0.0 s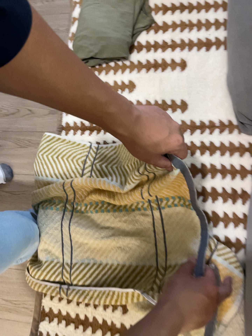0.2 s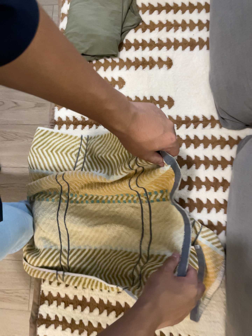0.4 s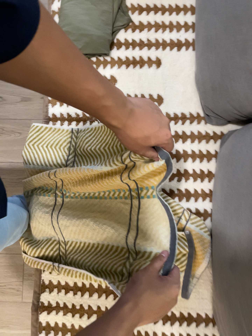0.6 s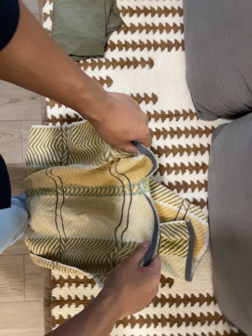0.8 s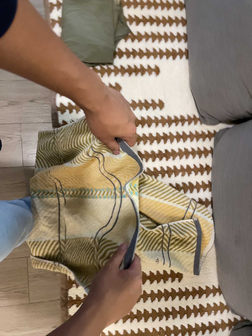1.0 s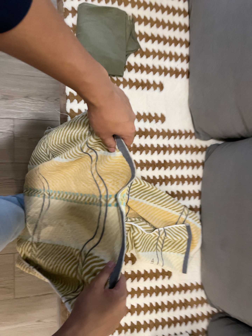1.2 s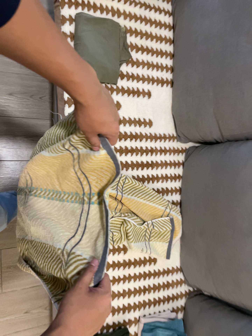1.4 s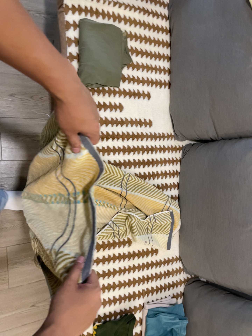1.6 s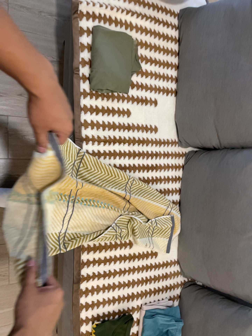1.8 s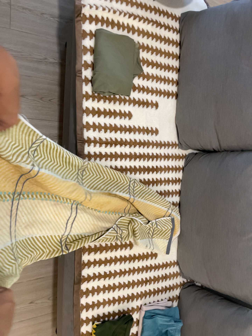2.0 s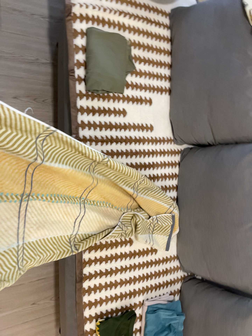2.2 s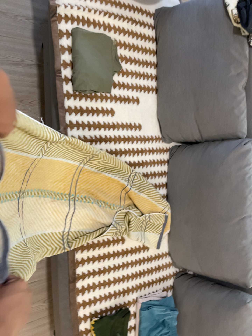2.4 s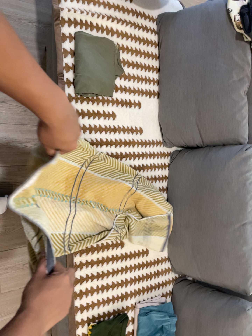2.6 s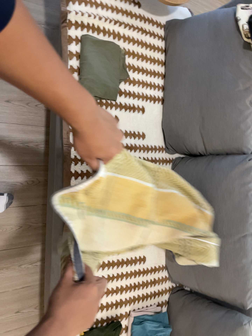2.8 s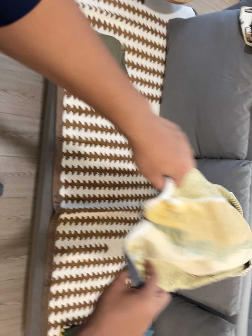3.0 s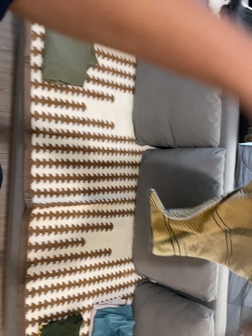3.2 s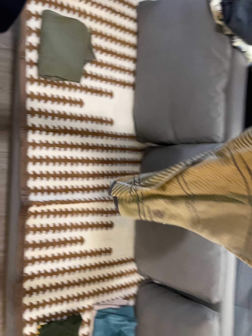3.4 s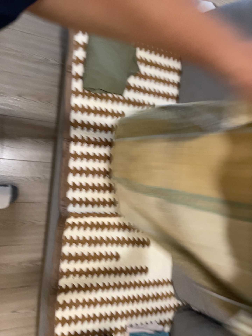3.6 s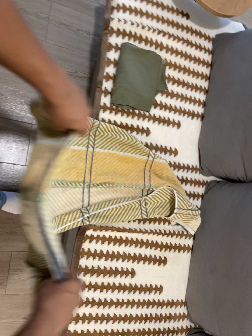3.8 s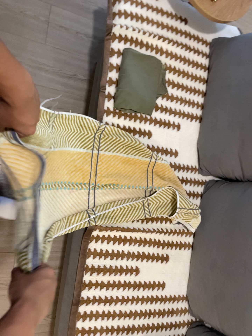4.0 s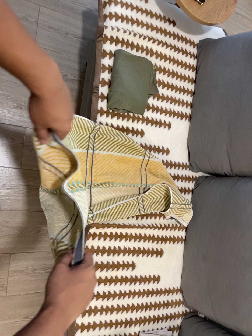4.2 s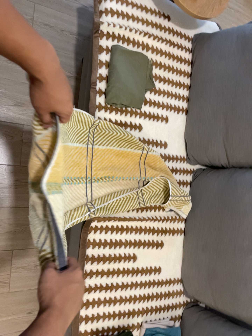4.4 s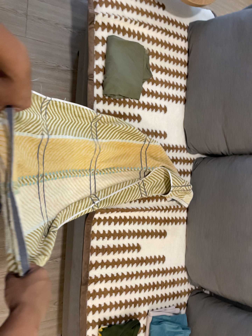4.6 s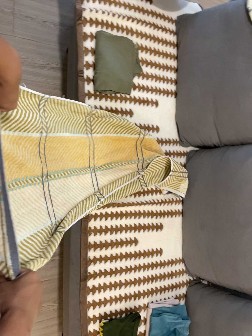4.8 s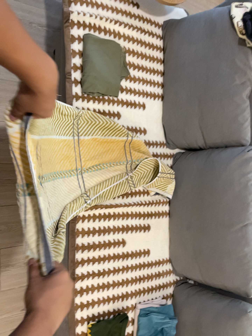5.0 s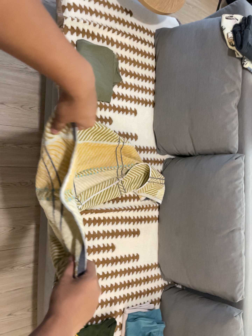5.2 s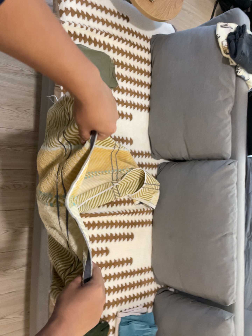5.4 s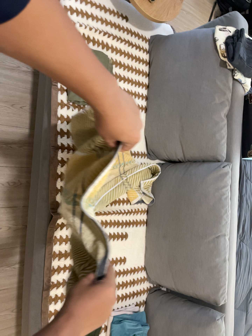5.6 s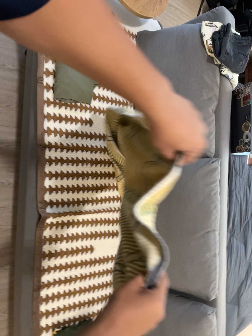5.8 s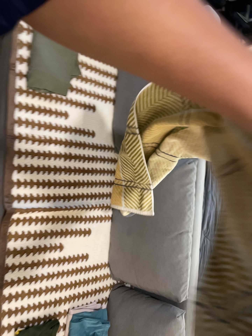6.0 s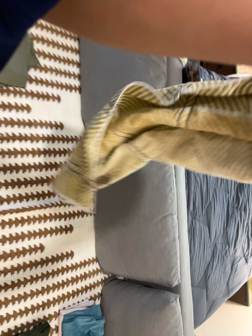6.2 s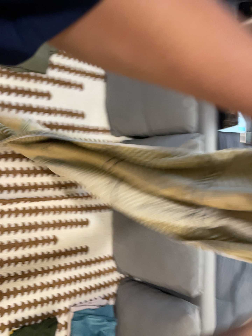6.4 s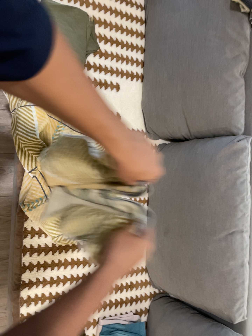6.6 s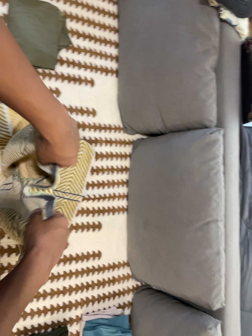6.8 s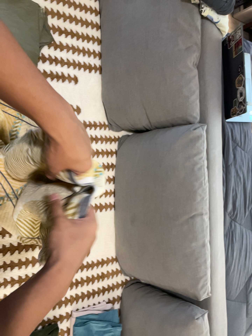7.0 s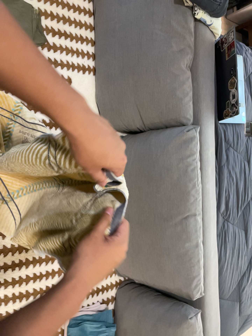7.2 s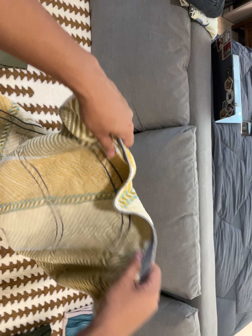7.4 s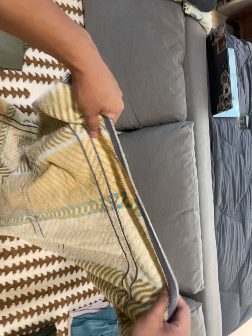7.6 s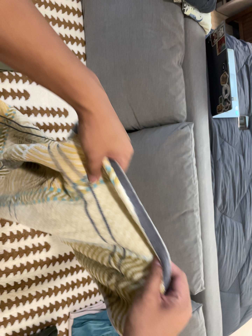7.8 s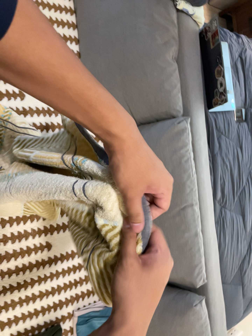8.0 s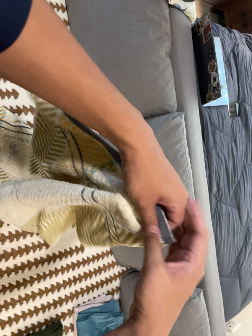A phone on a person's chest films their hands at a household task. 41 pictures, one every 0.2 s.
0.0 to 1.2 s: The camera pans to its right by about 35 degrees. It travels to its left and backward, about 60 cm. Its aim tips toward the bottom of its view by about 10 degrees.
1.2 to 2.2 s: The camera travels to its left and backward, about 18 cm.
2.2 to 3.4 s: The camera travels to its right and forward, about 16 cm.
3.4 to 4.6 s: The camera travels to its left and backward, about 16 cm, so close, fixed things drift to the right.
4.6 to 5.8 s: The camera swings to its right by about 15 degrees, and the scene slides to the left.
5.8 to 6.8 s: The camera travels to its right and forward, about 28 cm.
6.8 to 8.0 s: The camera shifts only a little, or ends up much as it began.
The film runs backward here.
